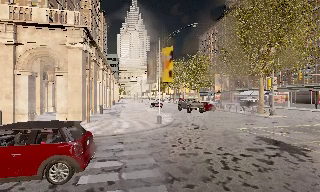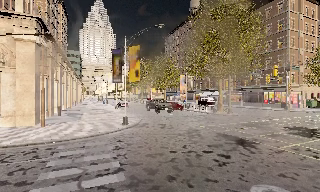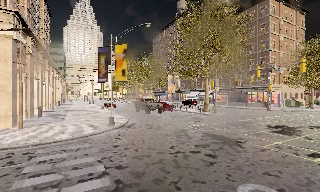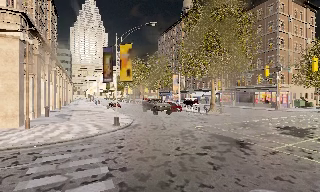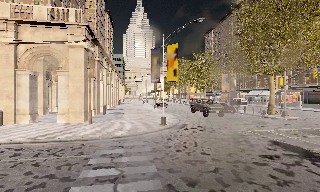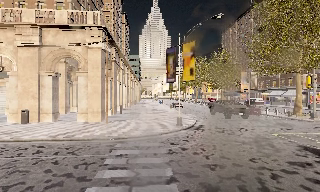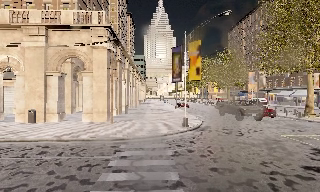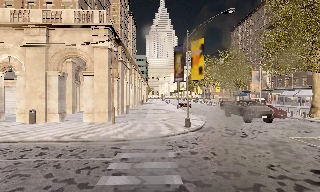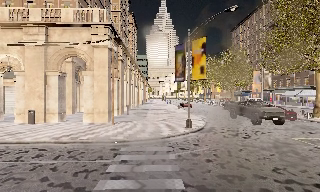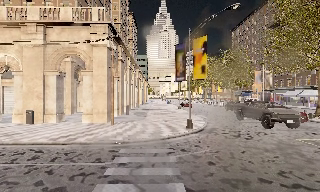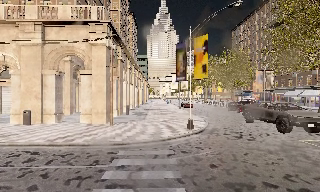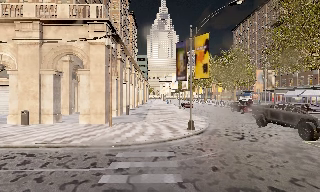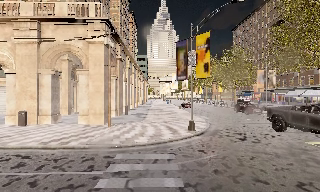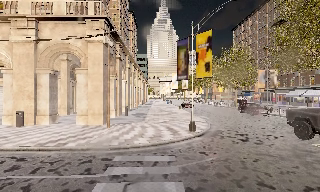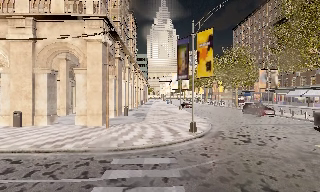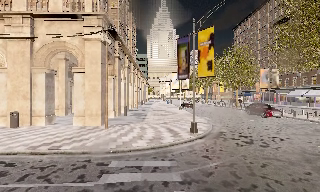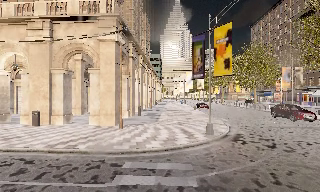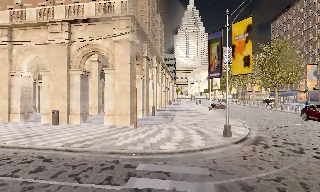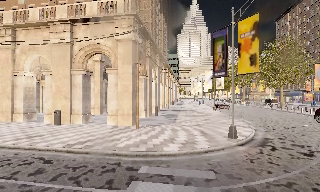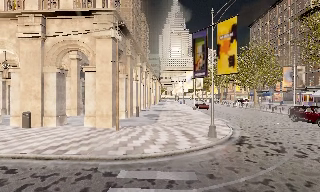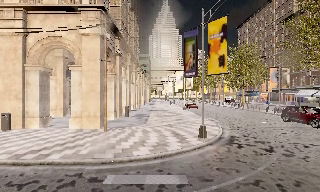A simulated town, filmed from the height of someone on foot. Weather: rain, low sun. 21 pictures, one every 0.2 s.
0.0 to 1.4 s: The scene slides to the right, as the camera pans about 10 degrees to its left. It travels forward, about 1.5 m, so what stands in front looms larger.
1.4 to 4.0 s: The camera travels forward, about 3 m, so what stands in front looms larger.
The film runs forward here.
